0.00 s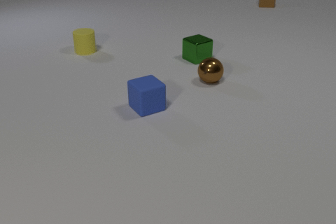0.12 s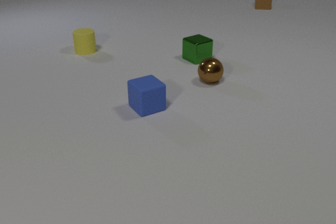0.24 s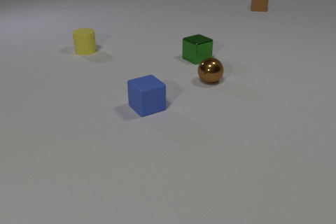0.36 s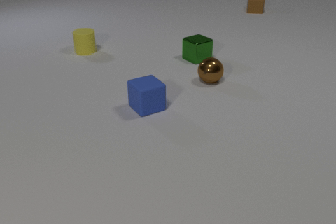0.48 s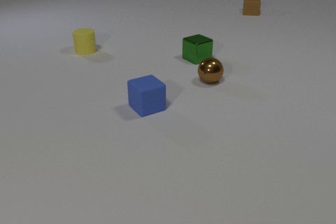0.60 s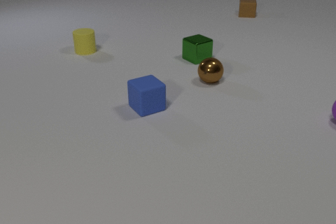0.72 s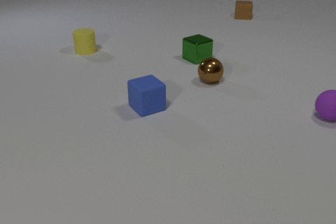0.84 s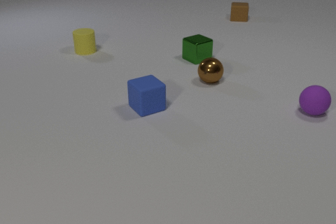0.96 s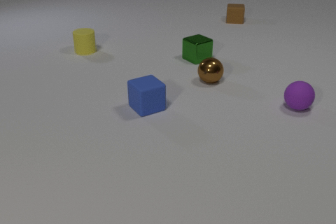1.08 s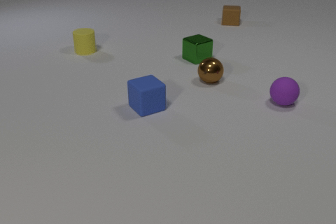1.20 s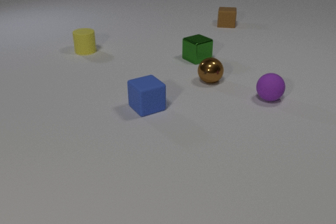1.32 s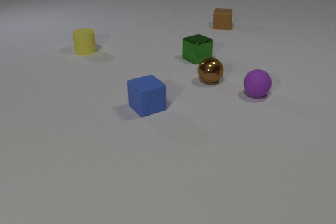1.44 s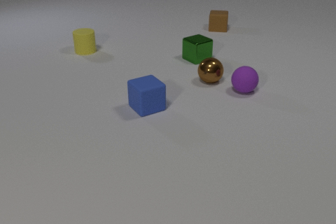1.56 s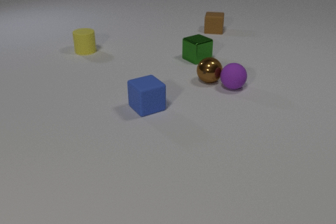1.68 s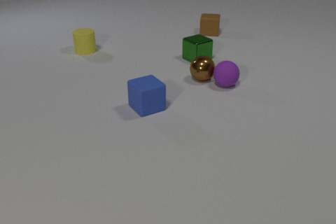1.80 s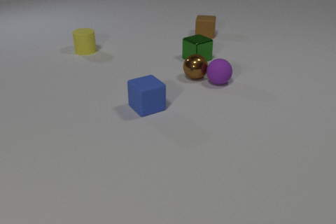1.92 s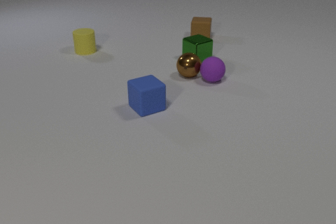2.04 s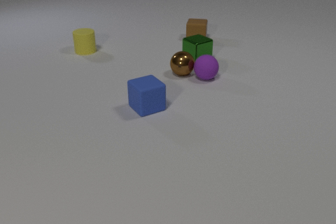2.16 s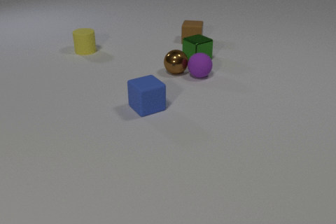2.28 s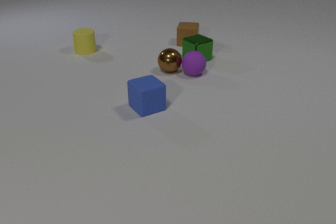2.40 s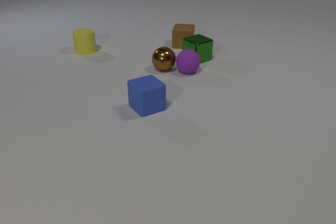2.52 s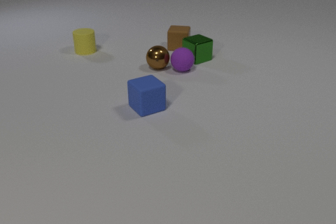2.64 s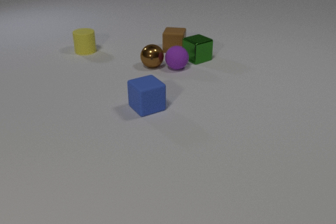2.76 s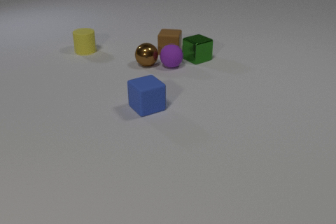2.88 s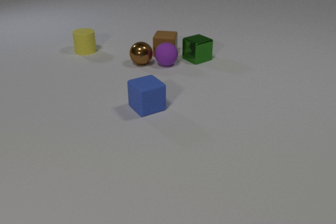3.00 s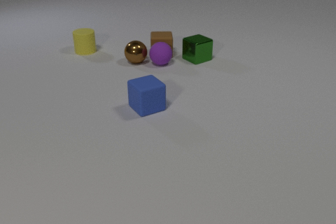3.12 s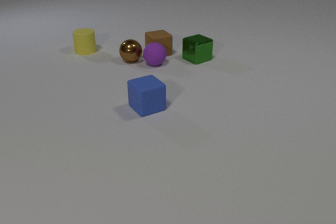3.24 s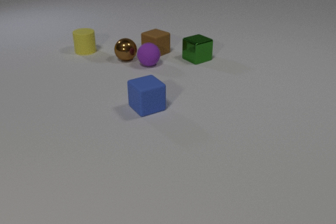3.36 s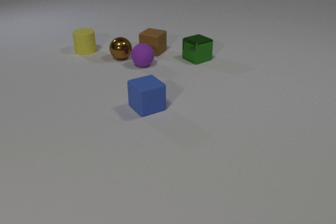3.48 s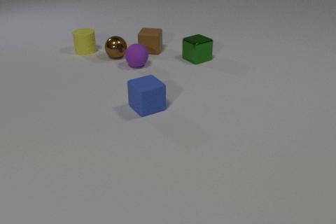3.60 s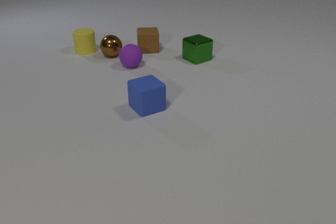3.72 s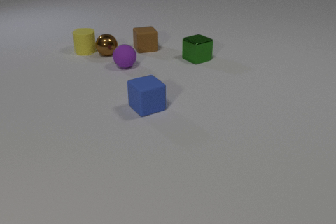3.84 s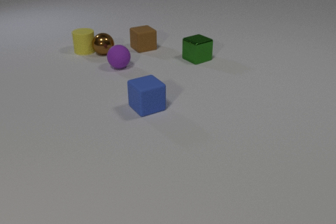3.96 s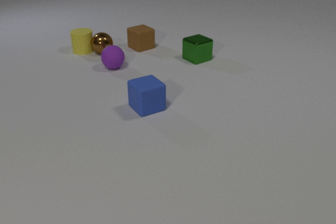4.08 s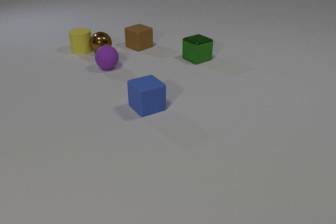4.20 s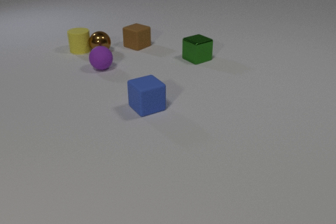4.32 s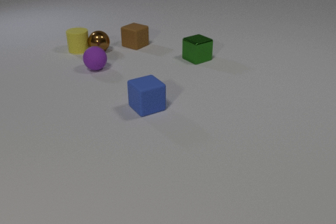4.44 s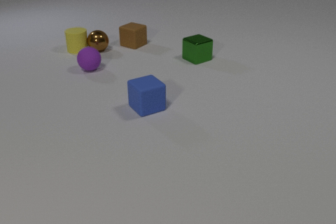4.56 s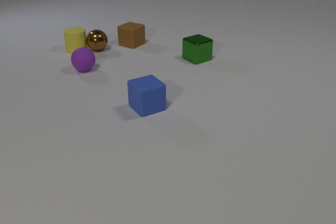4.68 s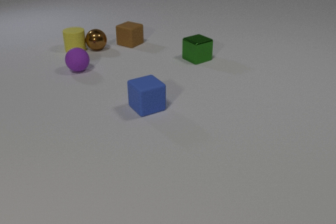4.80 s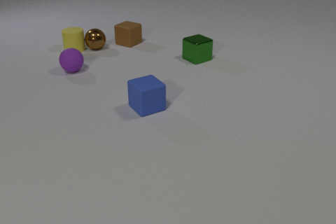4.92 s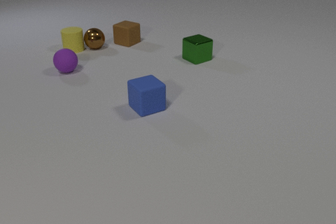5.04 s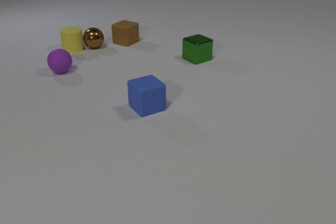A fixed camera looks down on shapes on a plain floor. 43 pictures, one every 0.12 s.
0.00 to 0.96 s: The purple rubber sphere comes in at the right edge, rolls to the left. The brown rubber cube slides toward the camera and to the left.
0.96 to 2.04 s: The purple rubber sphere rolls to the left and away from the camera. The brown metal sphere rolls to the left and away from the camera. The brown rubber cube slides toward the camera and to the left. The purple rubber sphere and the brown metal sphere collide.
2.04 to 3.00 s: The purple rubber sphere rolls to the left and away from the camera. The brown metal sphere rolls to the left and away from the camera. The brown rubber cube slides toward the camera and to the left. The purple rubber sphere and the brown rubber cube collide.
3.00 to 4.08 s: The purple rubber sphere rolls to the left. The brown metal sphere rolls to the left and away from the camera. The brown rubber cube slides away from the camera and to the left, spins counterclockwise seen from above by about 135 degrees, its near face sliding to the right. The brown metal sphere and the yellow rubber cylinder collide.
4.08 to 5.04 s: The purple rubber sphere rolls to the left. The brown metal sphere rolls away from the camera and to the left. The brown rubber cube slides away from the camera and to the left. The yellow rubber cylinder slides to the left and away from the camera.
What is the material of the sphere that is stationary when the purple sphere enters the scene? metal.
Are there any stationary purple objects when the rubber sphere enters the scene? no.
How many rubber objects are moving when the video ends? 3.
